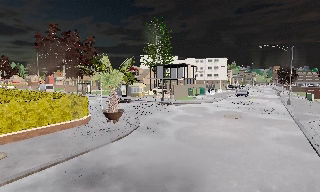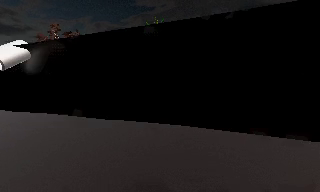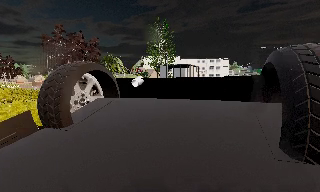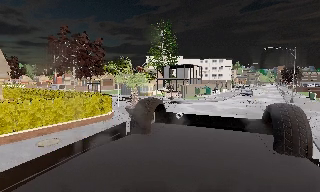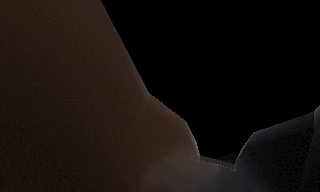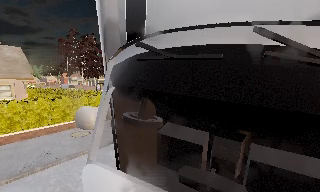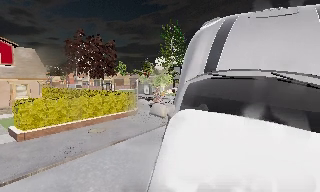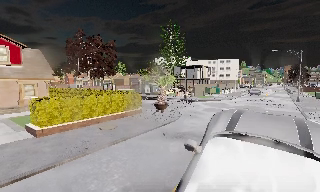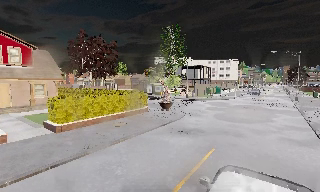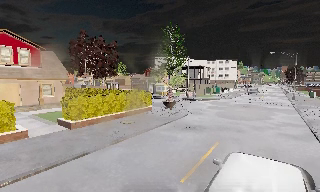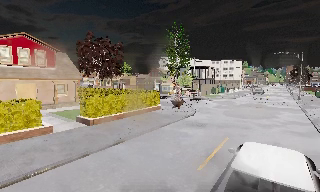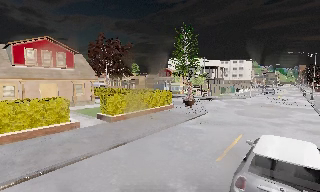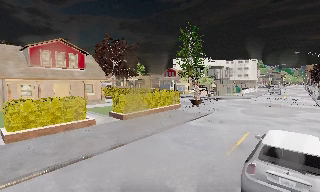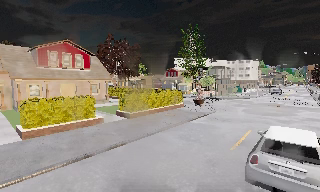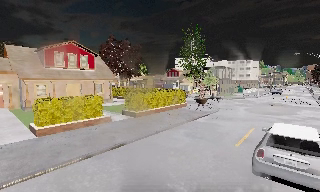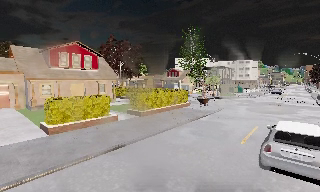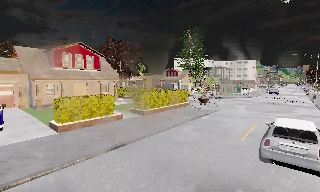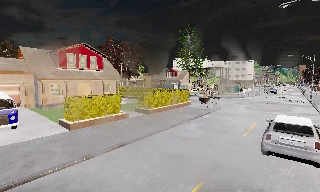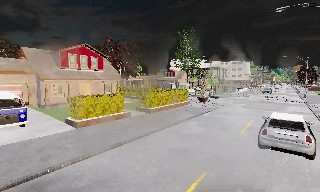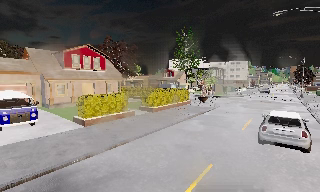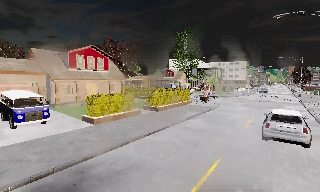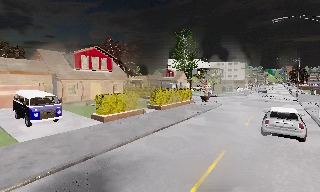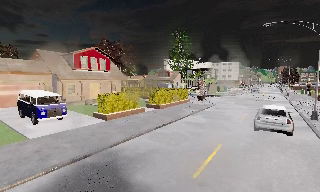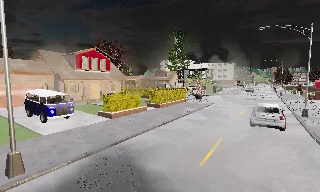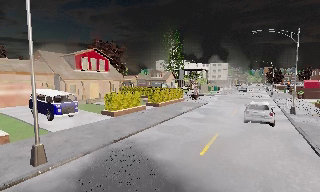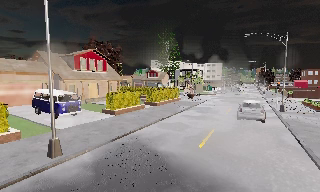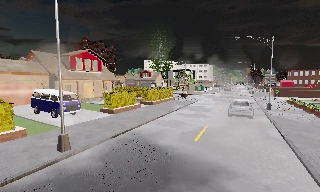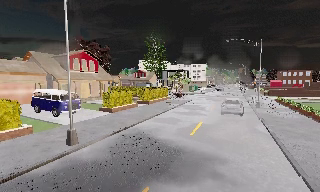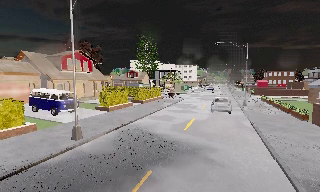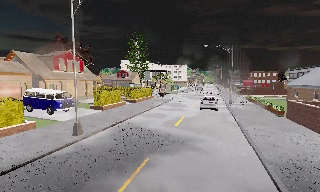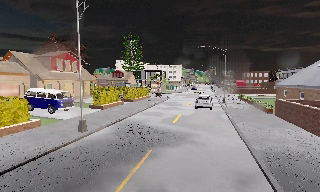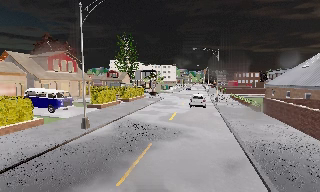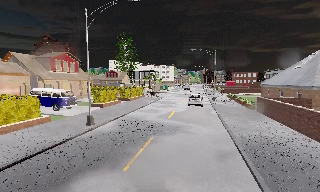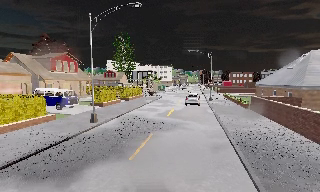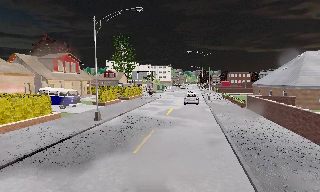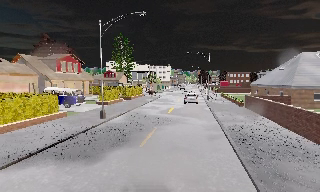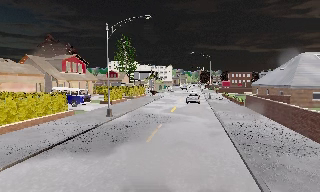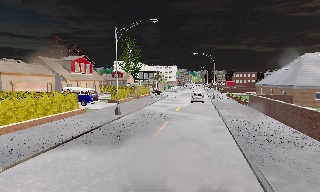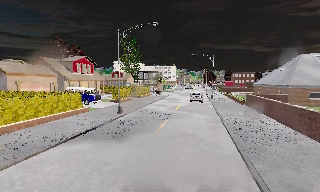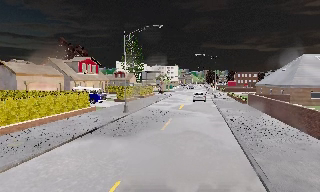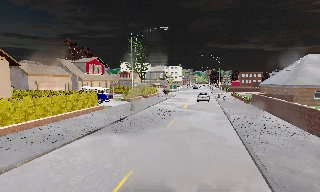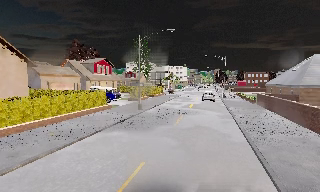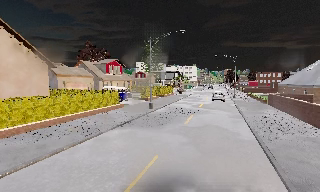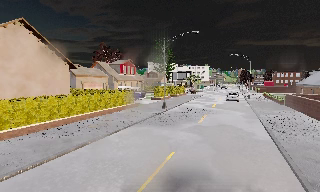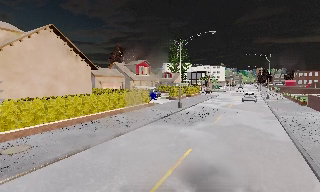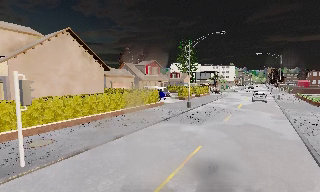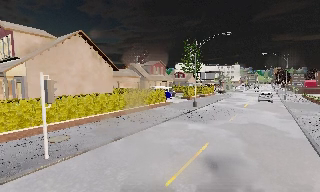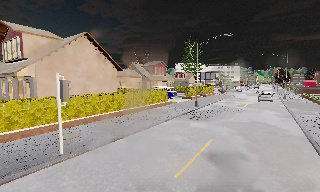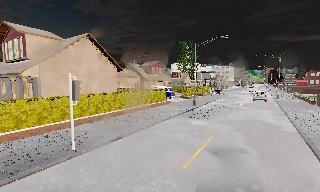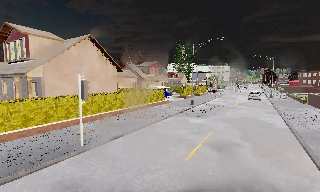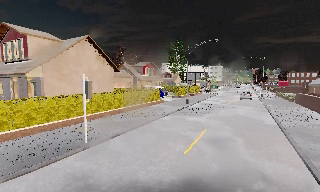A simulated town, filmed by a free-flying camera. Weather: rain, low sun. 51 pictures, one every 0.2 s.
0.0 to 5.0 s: The camera travels backward and to its left, about 18 m, so what stands in front gets smaller.
5.0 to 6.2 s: The camera pans to its right, which is clockwise from overhead, by about 15 degrees. It travels backward, about 5 m, so what stands in front gets smaller.
6.2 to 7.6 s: The camera travels backward, about 5 m, so what stands in front gets smaller.
7.6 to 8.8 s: The camera pans to its left, which is counterclockwise from overhead, by about 15 degrees. It travels backward and to its left, about 3 m, so what stands in front gets smaller.
8.8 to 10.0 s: The camera travels backward and to its left, about 3.5 m, so what stands in front gets smaller.
The film runs backward here.
